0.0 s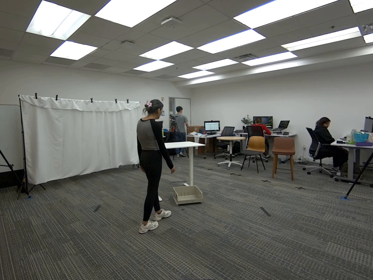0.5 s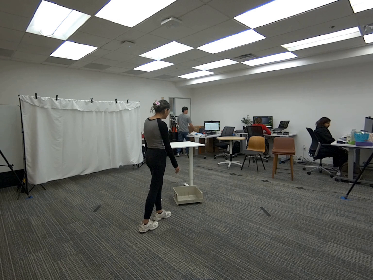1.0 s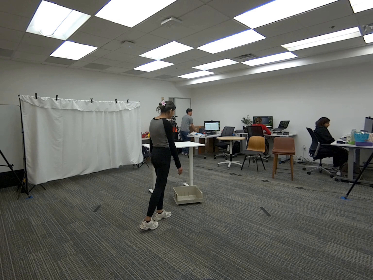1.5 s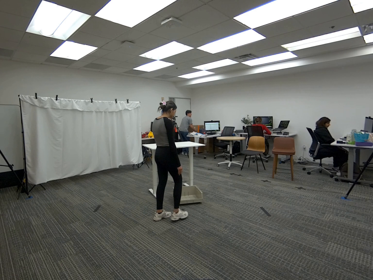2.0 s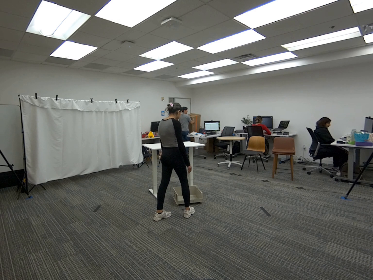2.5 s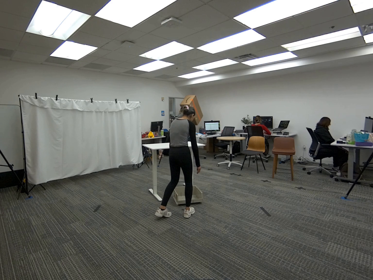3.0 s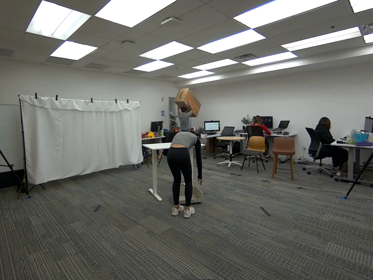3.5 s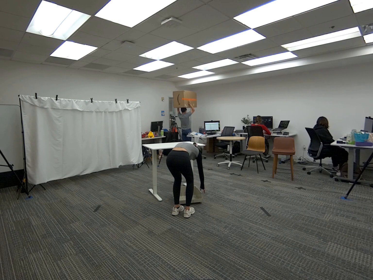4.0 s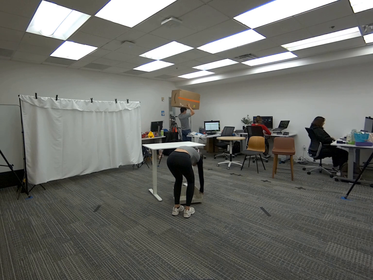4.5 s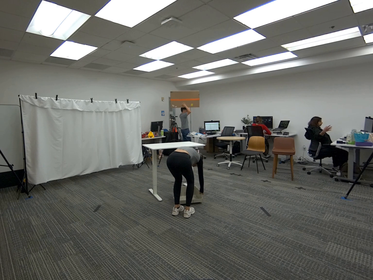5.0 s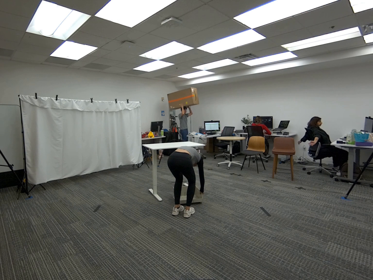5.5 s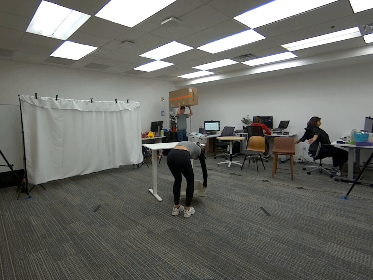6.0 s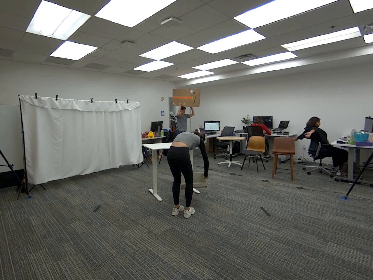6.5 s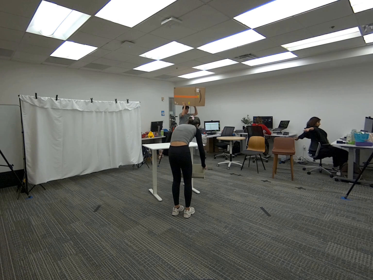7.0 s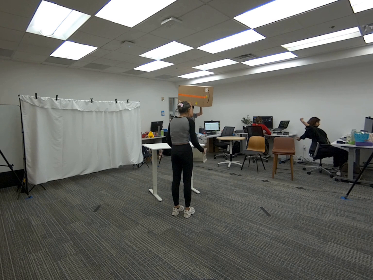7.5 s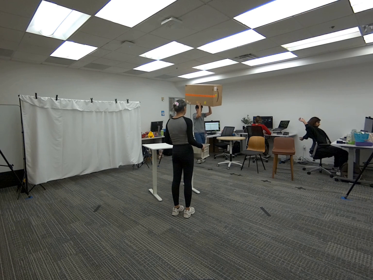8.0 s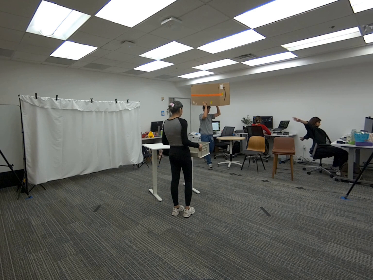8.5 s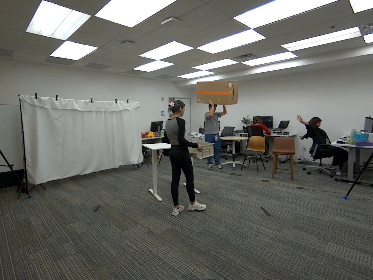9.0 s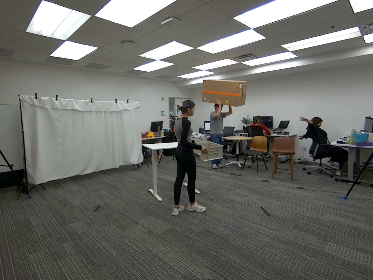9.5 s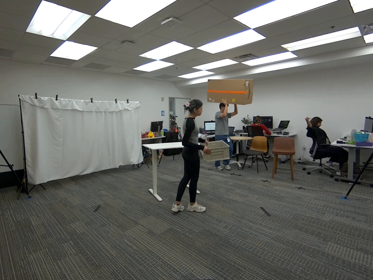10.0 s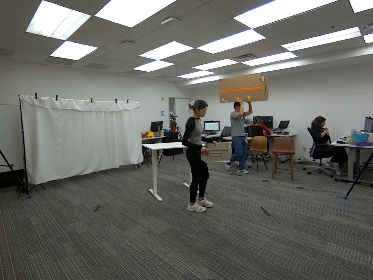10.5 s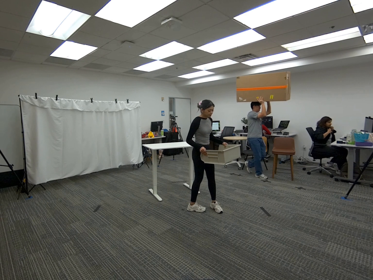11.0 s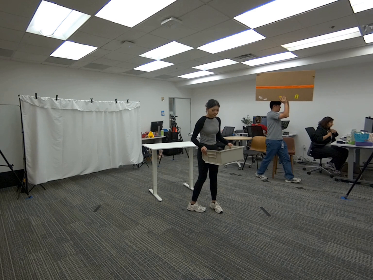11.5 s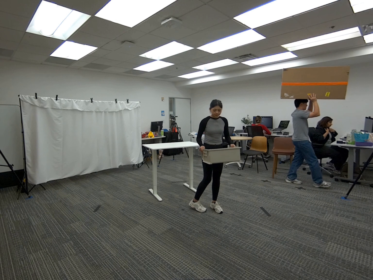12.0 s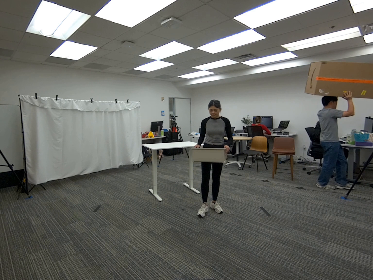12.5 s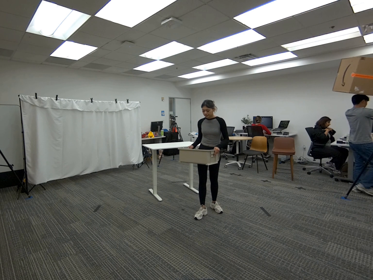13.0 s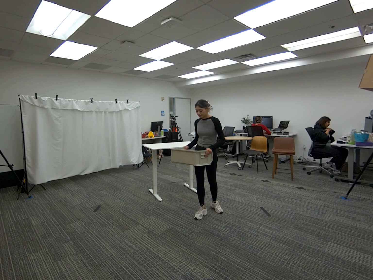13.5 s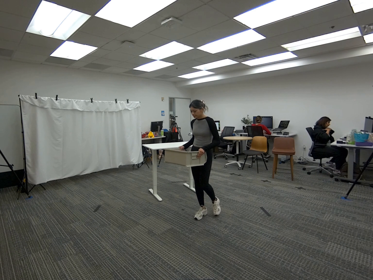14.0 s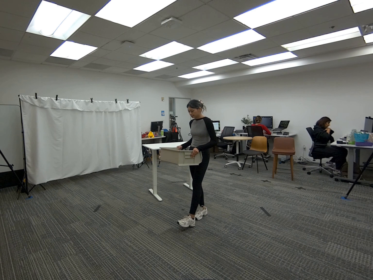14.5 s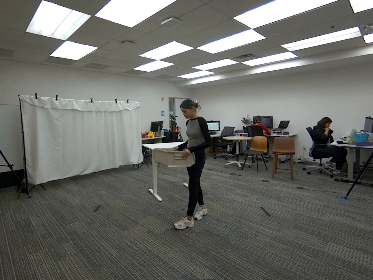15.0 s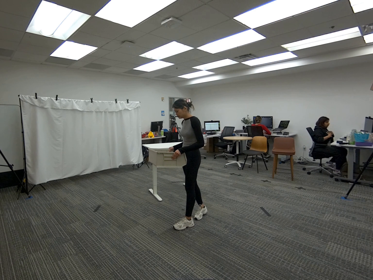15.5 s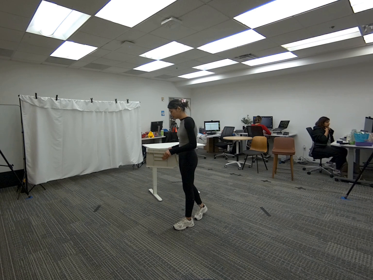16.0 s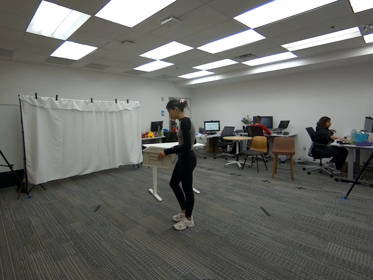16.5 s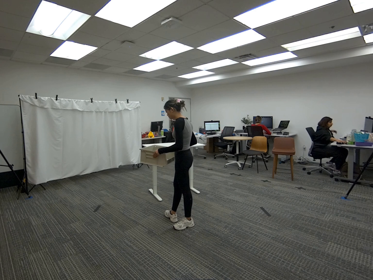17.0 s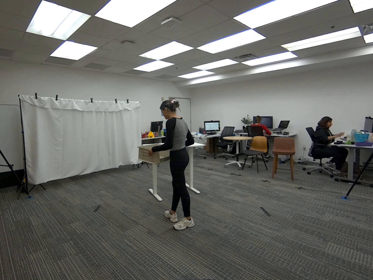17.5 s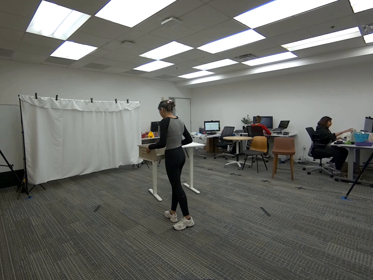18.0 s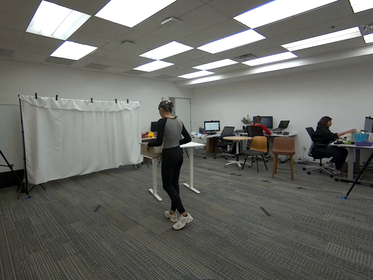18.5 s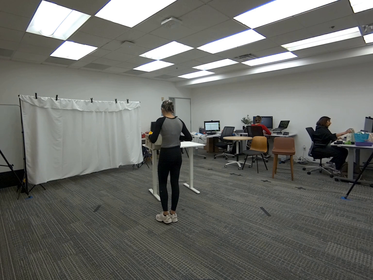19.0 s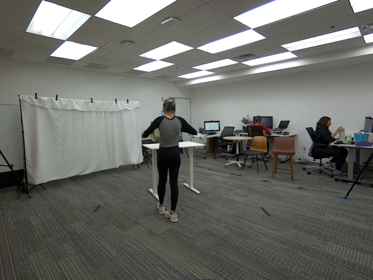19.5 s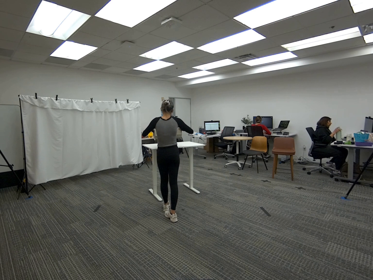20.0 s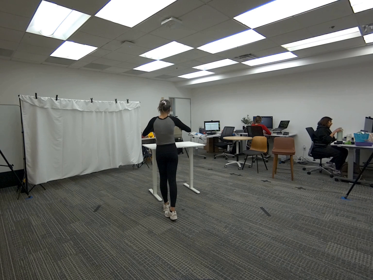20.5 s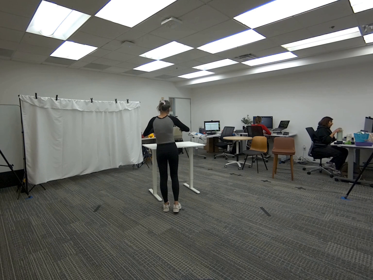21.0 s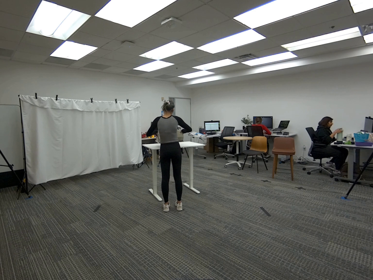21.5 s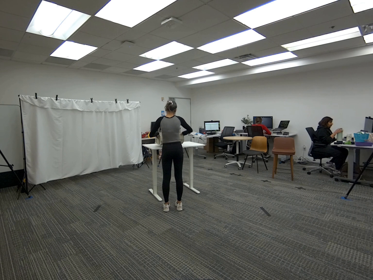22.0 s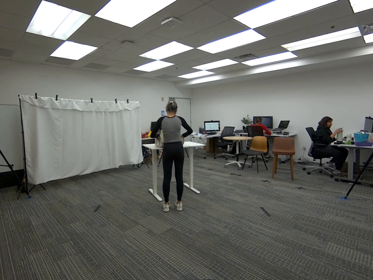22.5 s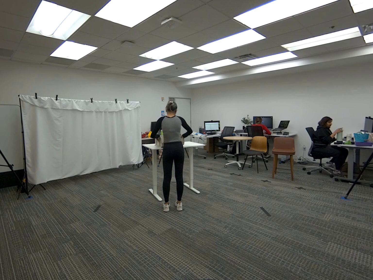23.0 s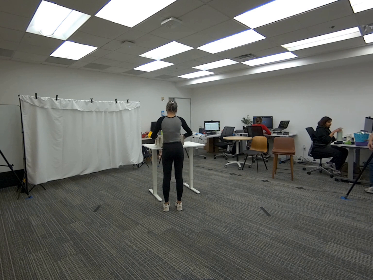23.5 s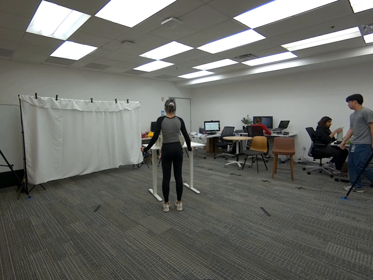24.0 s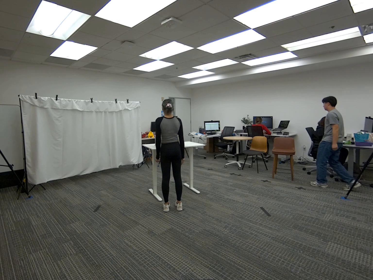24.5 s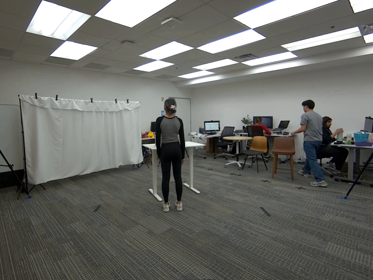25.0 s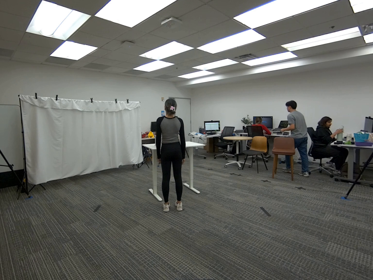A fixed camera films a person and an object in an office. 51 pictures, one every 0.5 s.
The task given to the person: Walk over to the beige bin on the ground, pick up the bin with both hands walking around the bounding area. Place the bin on the white desk when complete.
